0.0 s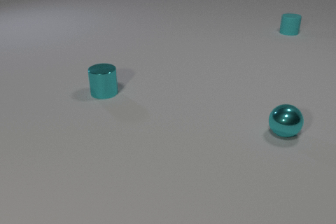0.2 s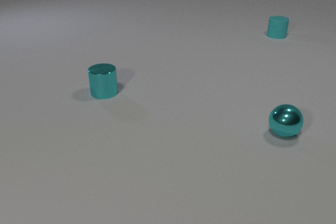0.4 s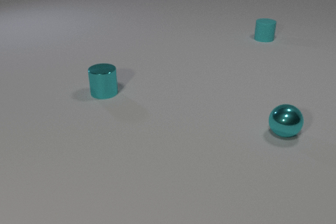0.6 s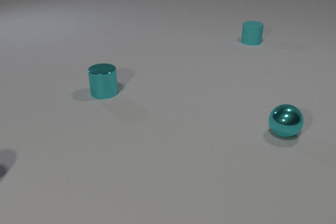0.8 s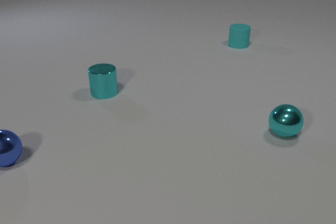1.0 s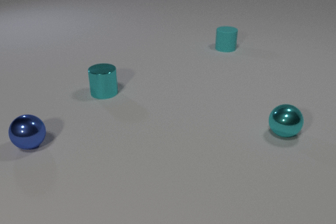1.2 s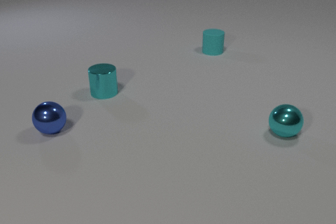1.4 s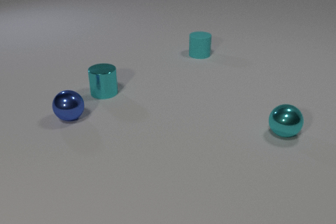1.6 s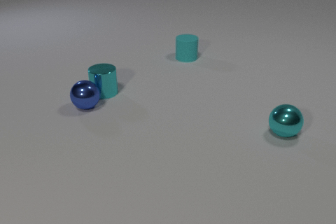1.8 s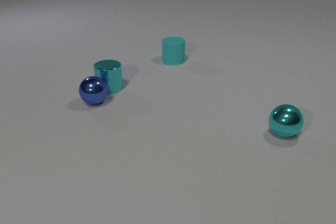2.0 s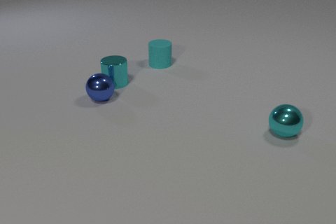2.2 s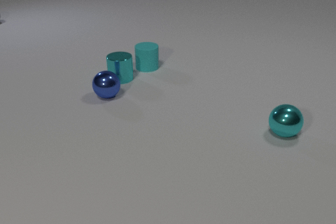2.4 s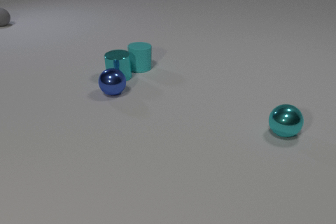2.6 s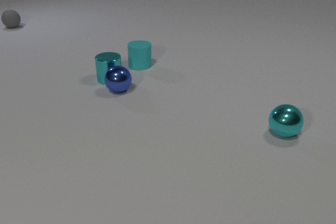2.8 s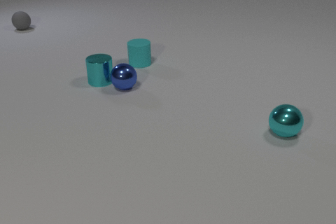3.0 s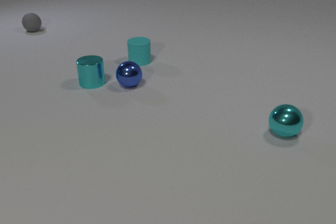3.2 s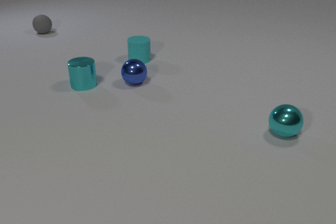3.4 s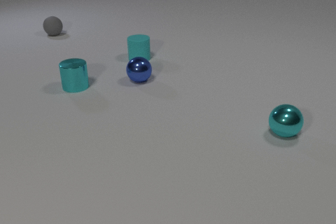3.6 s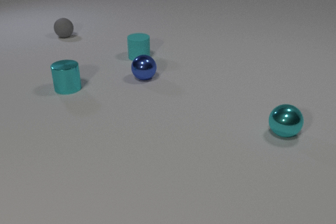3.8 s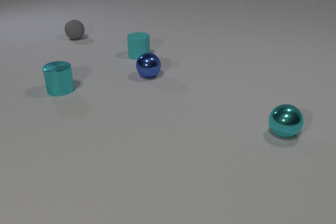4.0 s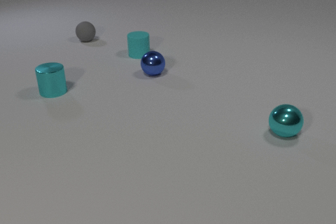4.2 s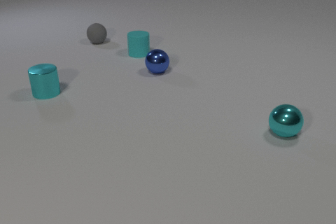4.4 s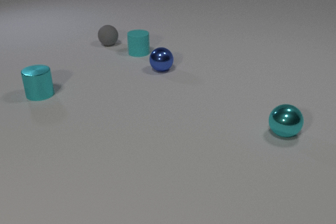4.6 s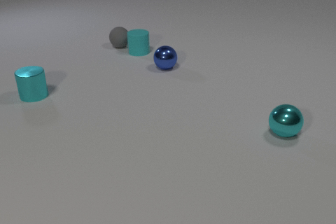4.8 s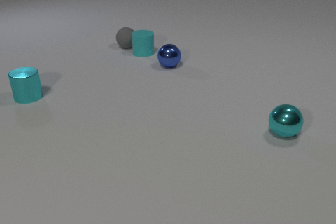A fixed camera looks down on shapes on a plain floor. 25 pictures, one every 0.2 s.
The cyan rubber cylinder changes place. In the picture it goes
to the left.
0.0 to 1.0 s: The blue metal sphere comes in at the left edge, rolls to the right and away from the camera. The cyan rubber cylinder slides toward the camera and to the left.
1.0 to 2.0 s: The blue metal sphere rolls away from the camera and to the right. The cyan metal cylinder slides away from the camera and to the right. The cyan rubber cylinder slides to the left and toward the camera. The blue metal sphere and the cyan metal cylinder collide.
2.0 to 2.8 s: The blue metal sphere rolls to the right and away from the camera. The cyan metal cylinder slides to the left and away from the camera. The gray rubber sphere comes in at the left edge, rolls toward the camera and to the right. The cyan rubber cylinder slides to the left. The cyan metal cylinder and the cyan rubber cylinder collide.
2.8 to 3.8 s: The blue metal sphere rolls away from the camera and to the right. The cyan metal cylinder slides to the left. The gray rubber sphere rolls to the right and toward the camera. The cyan rubber cylinder slides away from the camera.
3.8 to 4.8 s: The blue metal sphere rolls away from the camera and to the right. The cyan metal cylinder slides to the left. The gray rubber sphere rolls to the right and toward the camera. The cyan rubber cylinder slides away from the camera and to the right. The gray rubber sphere and the cyan rubber cylinder collide.
How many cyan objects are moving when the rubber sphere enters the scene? 2.
What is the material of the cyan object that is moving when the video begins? rubber.
Are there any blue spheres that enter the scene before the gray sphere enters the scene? yes.
